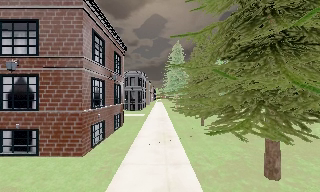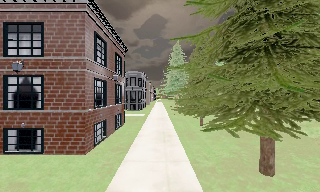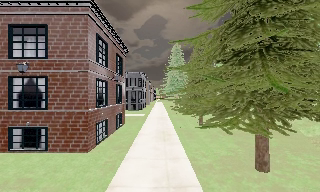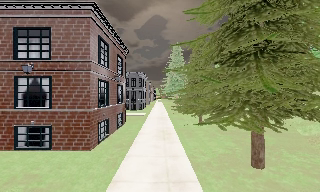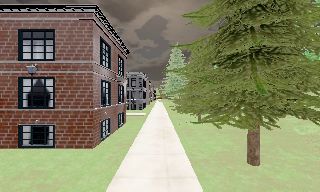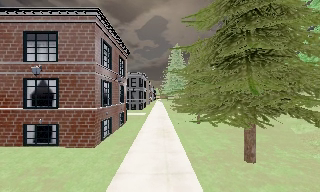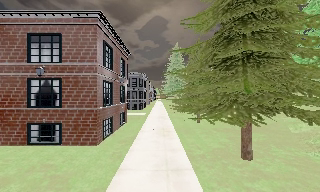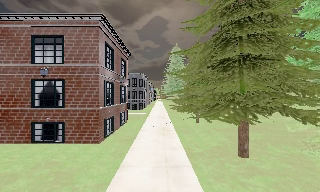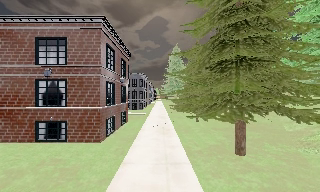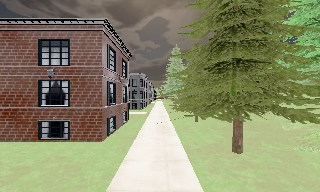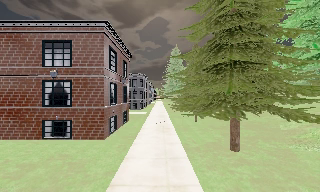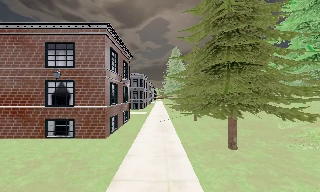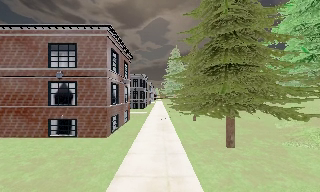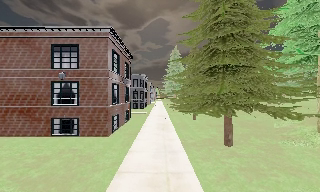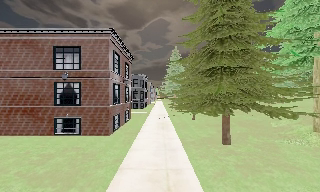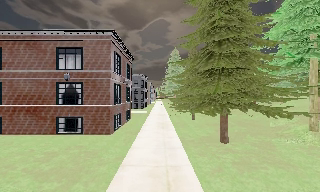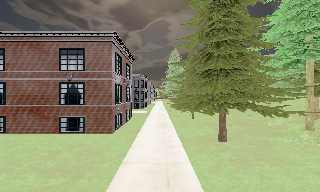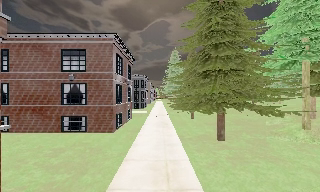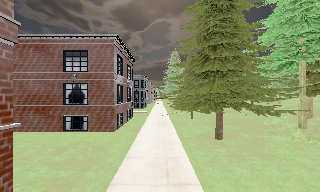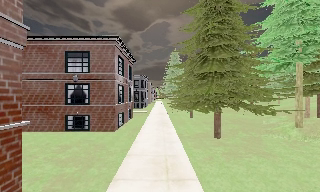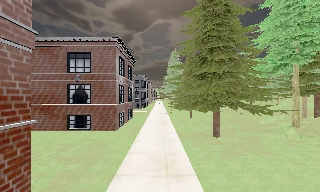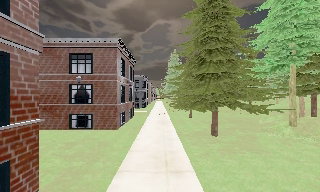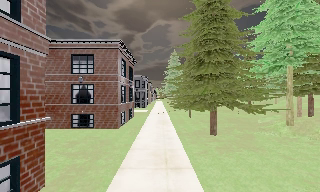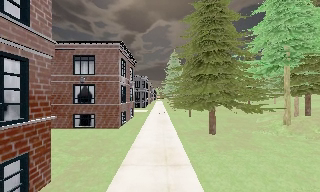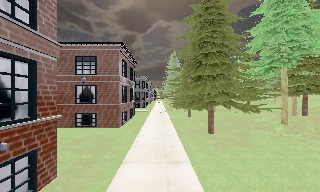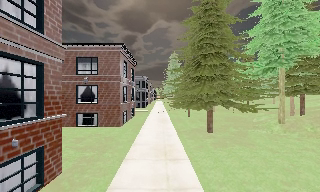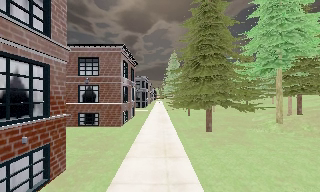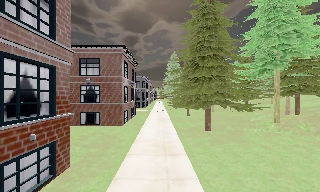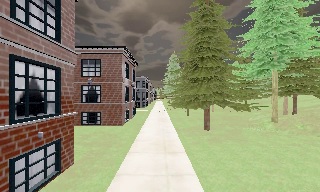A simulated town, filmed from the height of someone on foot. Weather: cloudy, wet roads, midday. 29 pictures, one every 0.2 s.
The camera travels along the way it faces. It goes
backward.
0.0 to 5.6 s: The camera travels backward, about 7 m, so what stands in front gets smaller.
The film runs backward here.
